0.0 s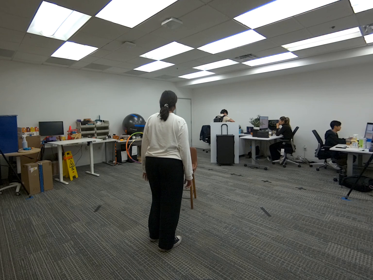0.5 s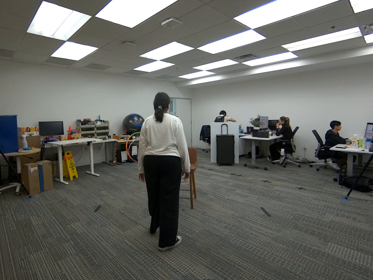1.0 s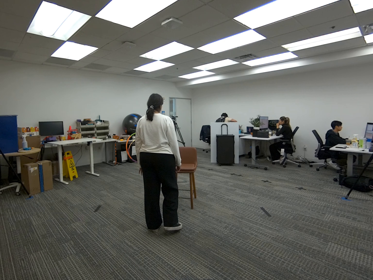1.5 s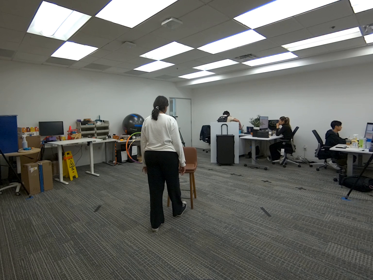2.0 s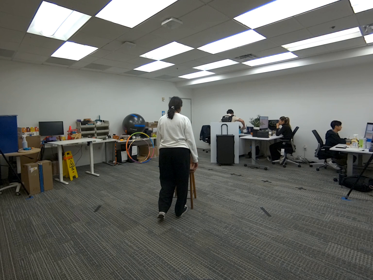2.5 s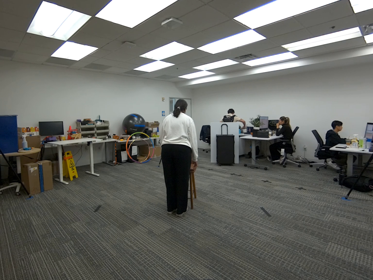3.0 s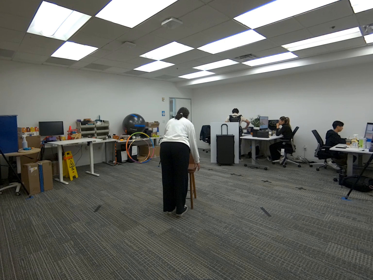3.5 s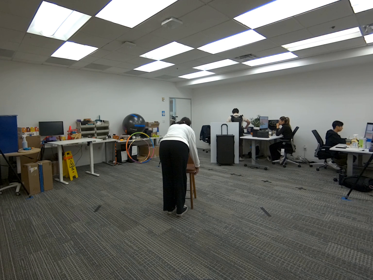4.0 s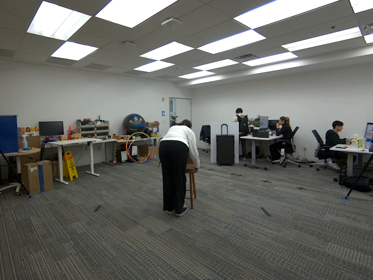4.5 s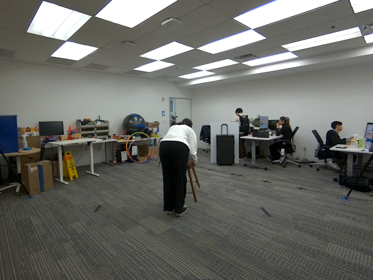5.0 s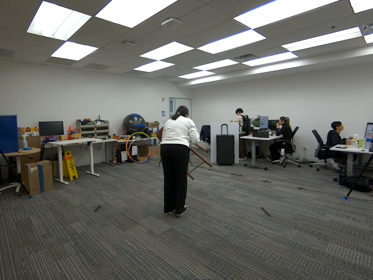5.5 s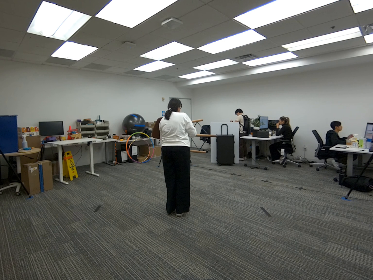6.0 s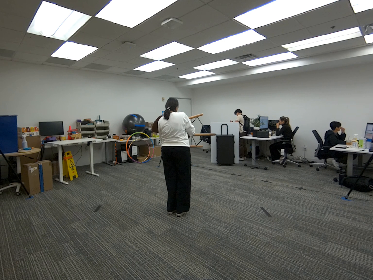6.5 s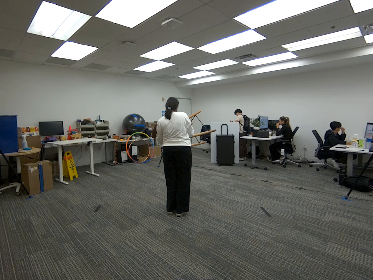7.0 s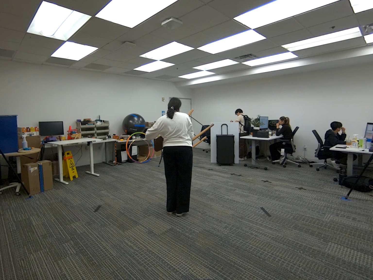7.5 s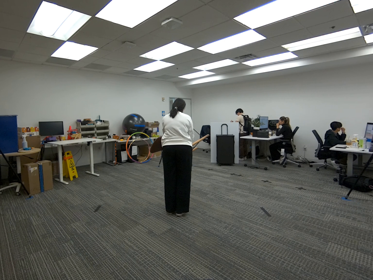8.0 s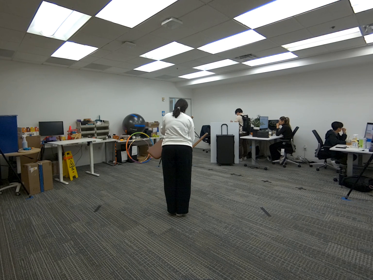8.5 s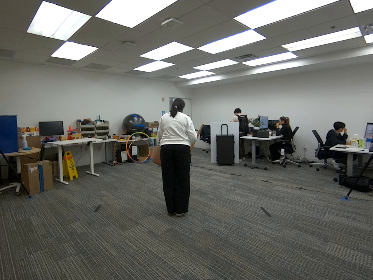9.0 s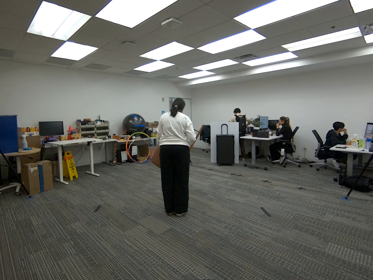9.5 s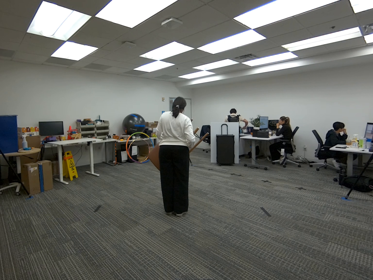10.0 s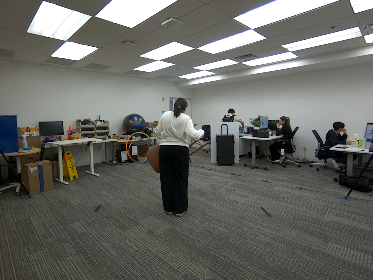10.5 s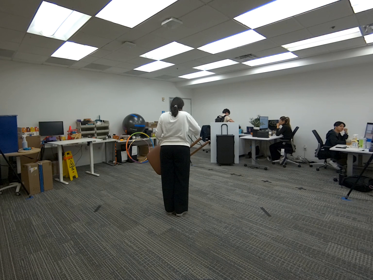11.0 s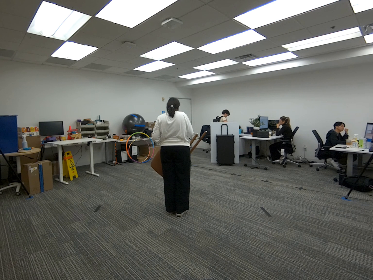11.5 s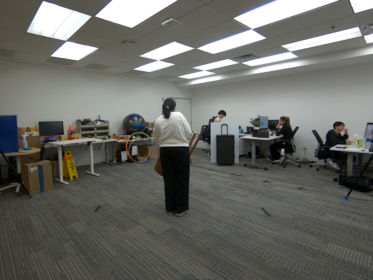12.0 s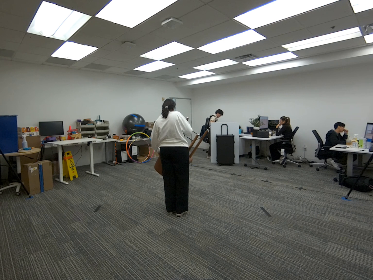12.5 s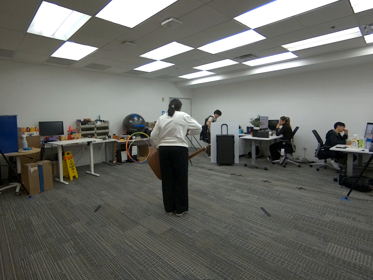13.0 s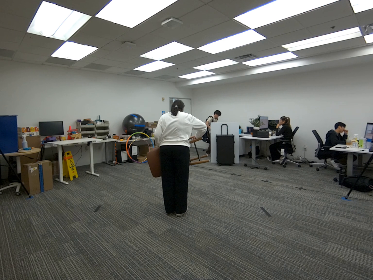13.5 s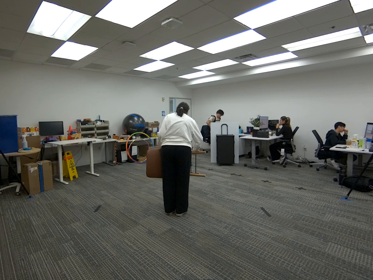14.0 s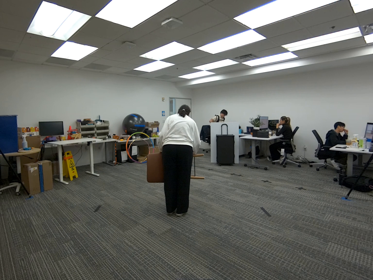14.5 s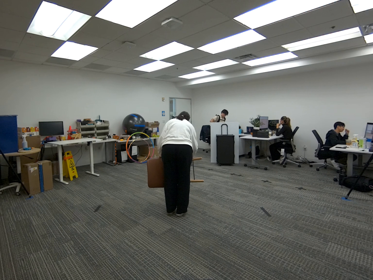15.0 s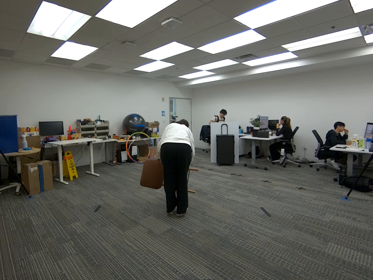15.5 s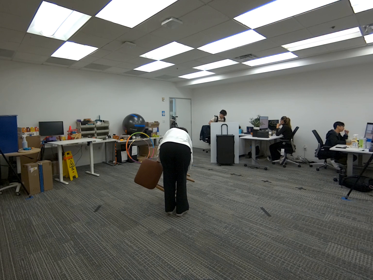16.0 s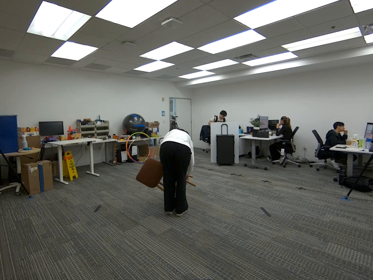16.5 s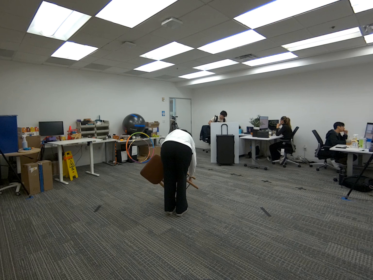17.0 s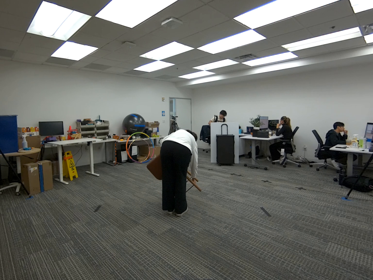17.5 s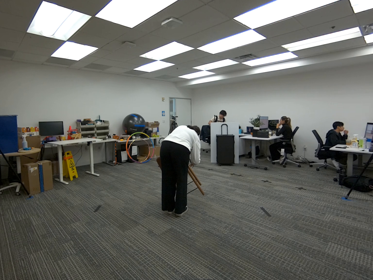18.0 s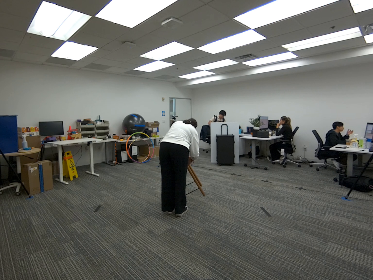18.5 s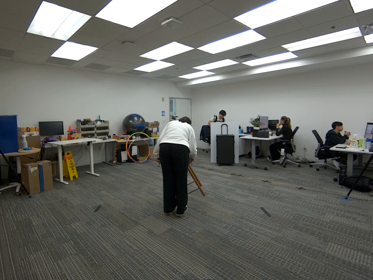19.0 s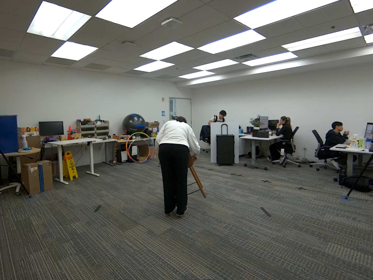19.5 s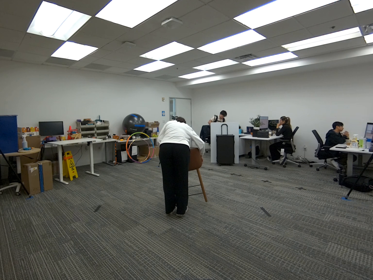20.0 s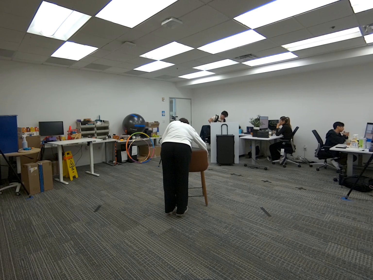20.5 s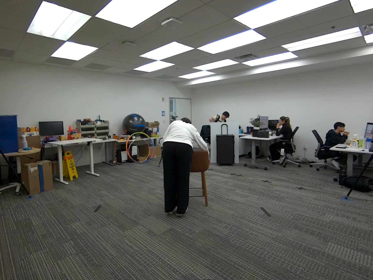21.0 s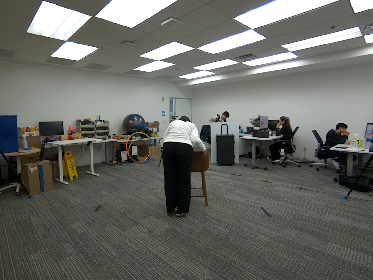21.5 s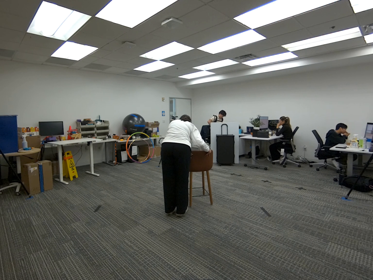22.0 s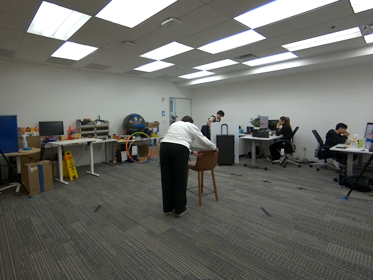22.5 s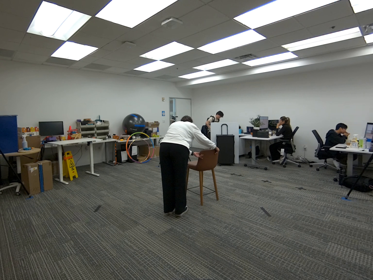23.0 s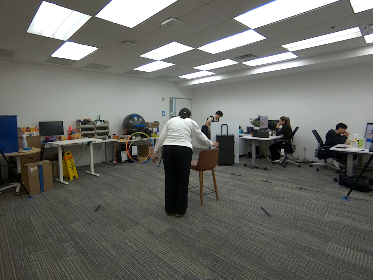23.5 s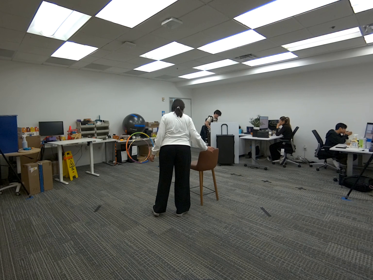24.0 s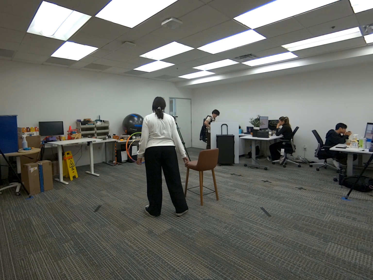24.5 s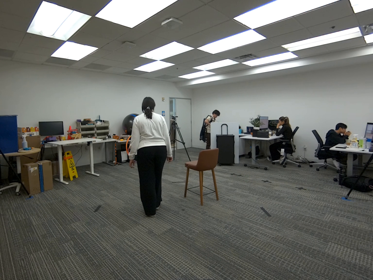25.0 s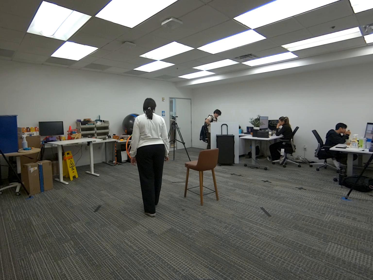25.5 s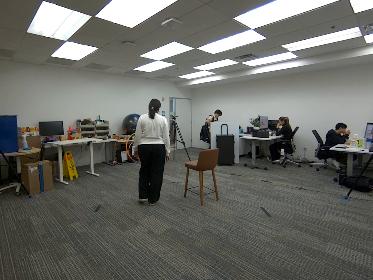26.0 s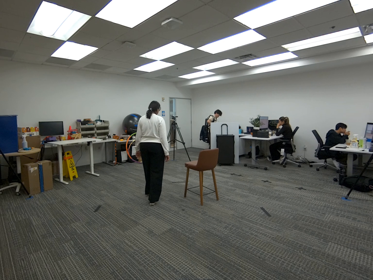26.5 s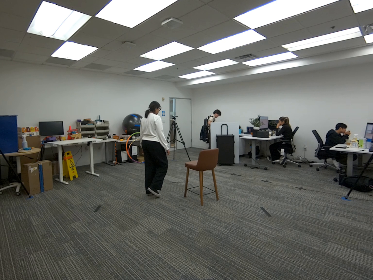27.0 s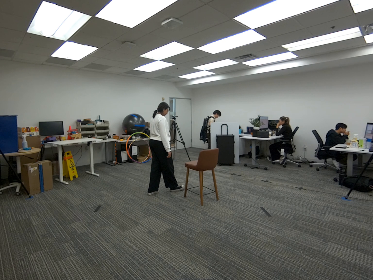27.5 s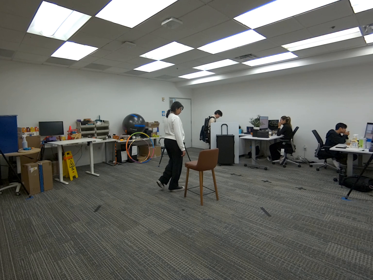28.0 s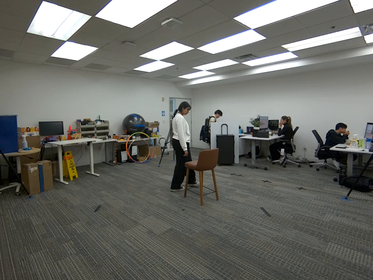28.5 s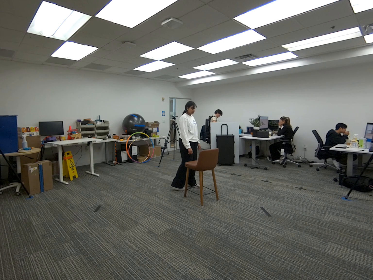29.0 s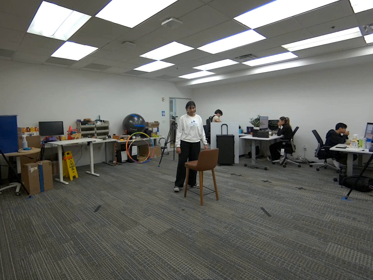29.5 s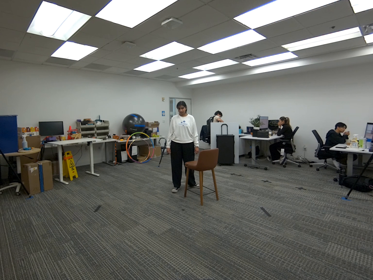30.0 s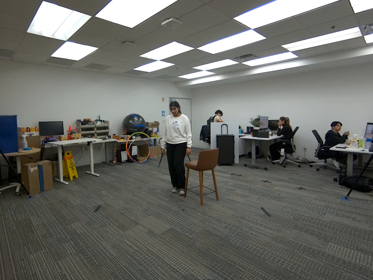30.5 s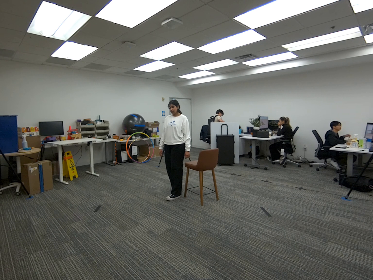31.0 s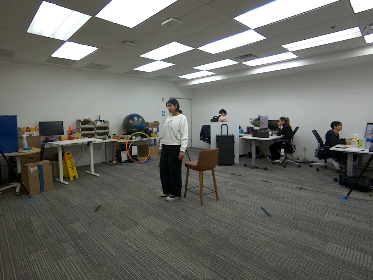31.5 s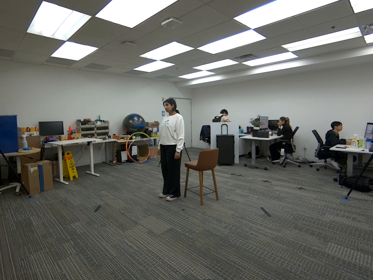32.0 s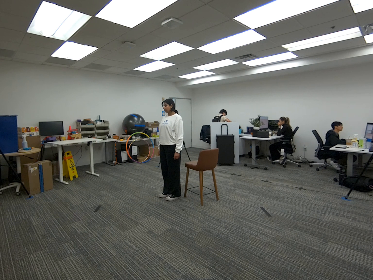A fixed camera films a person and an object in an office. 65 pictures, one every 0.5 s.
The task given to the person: Walk over to the tall bar stool and grasp the stool with both hands rotating the bar stool 180° and then placing the tall bar stool back on the ground.
